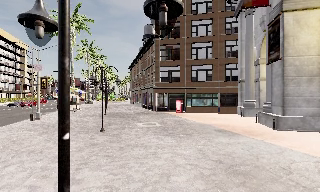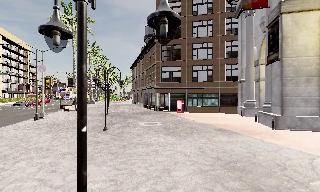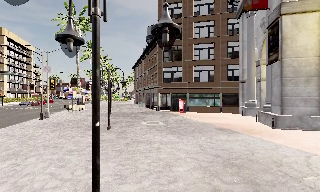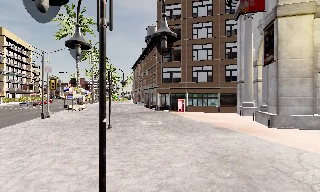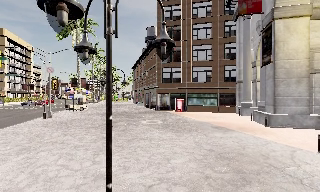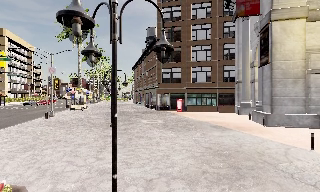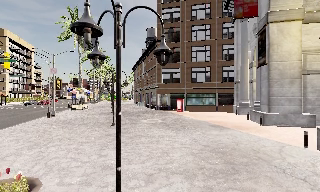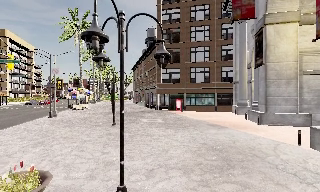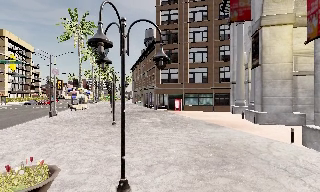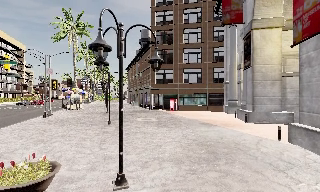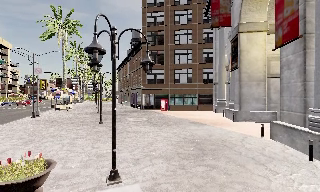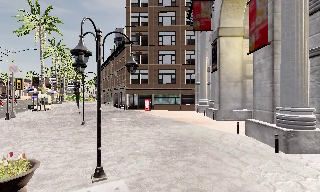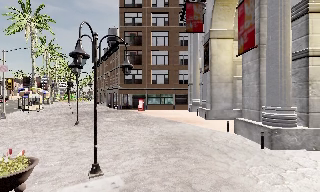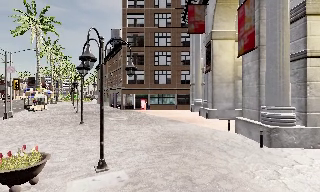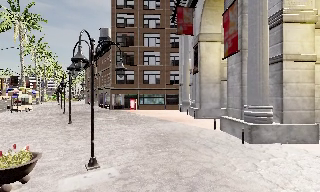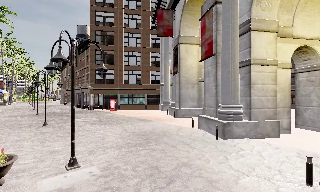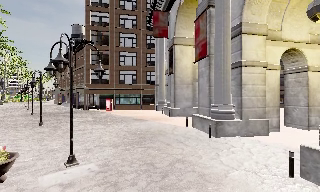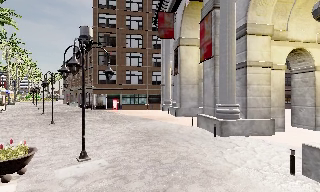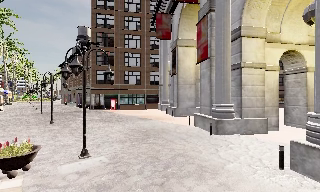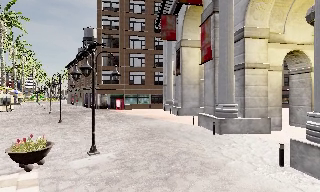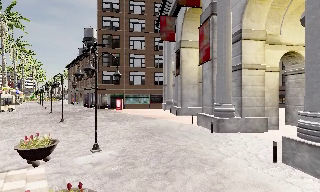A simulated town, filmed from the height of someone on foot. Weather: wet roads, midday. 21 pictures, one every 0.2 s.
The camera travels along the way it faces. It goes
backward.
0.0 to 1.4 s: The camera travels backward, about 2.5 m, so what stands in front gets smaller.
1.4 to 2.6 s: The camera swings to its right by about 15 degrees, and the scene slides to the left. It travels backward, about 2 m, so what stands in front gets smaller.
2.6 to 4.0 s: The camera travels backward, about 2.5 m, so what stands in front gets smaller.
The film runs backward here.
